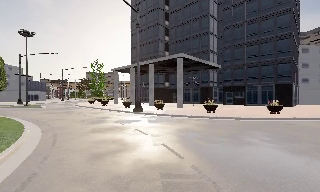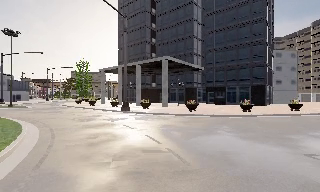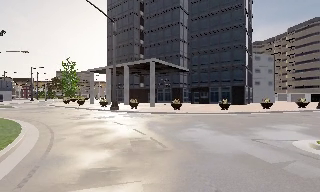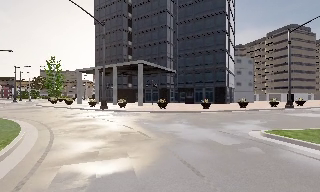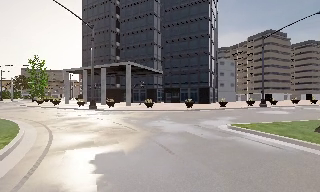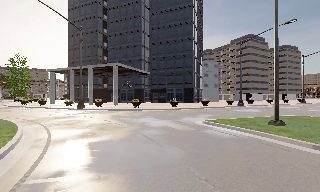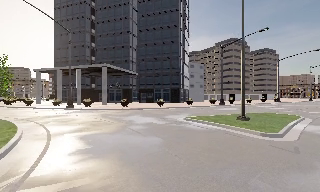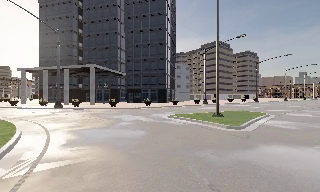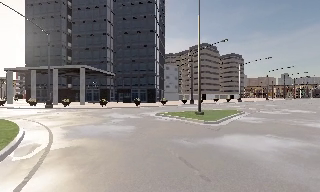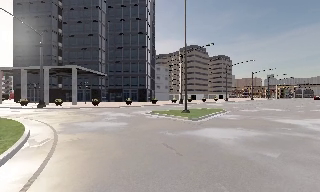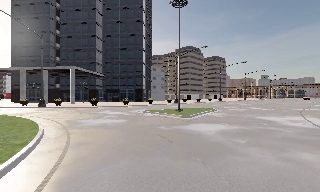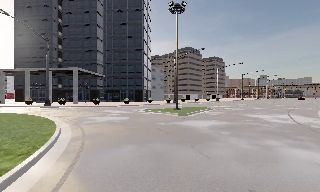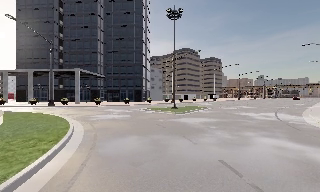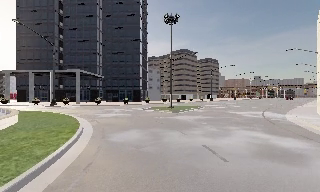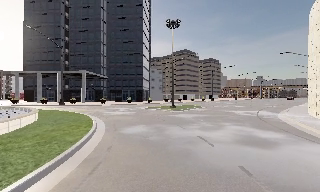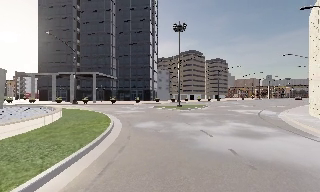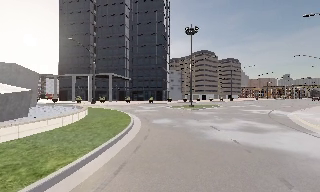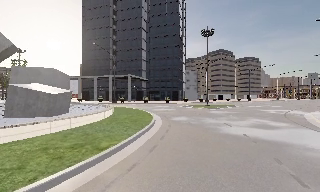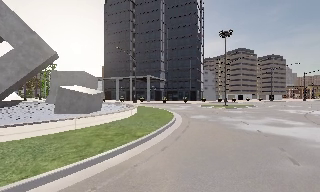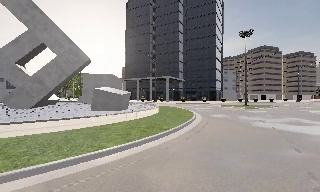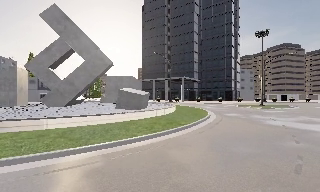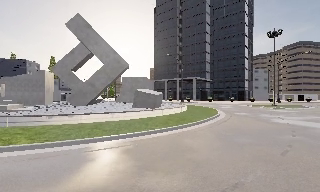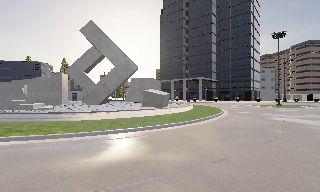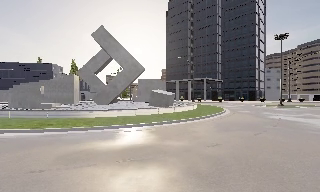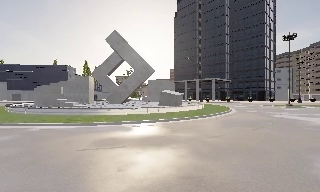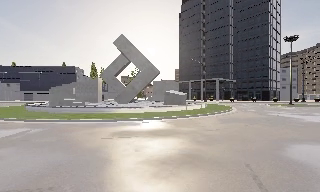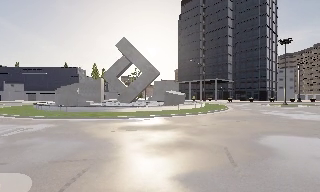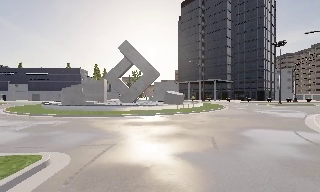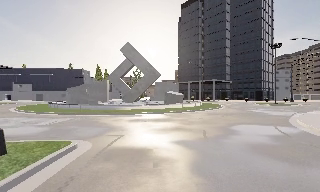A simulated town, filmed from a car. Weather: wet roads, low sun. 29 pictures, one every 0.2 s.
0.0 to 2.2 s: The camera pans to its right, which is clockwise from overhead, by about 40 degrees. It travels backward, about 15 m.
2.2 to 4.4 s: The camera swings to its left by about 35 degrees, and the scene slides to the right. It travels backward, about 15 m.
4.4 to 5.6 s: The camera travels backward, about 8 m, so what stands in front gets smaller.
The film runs backward here.
